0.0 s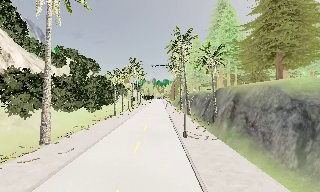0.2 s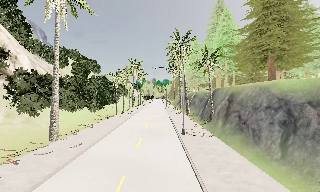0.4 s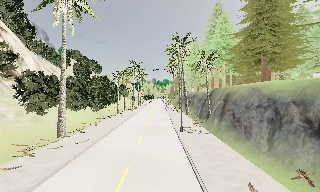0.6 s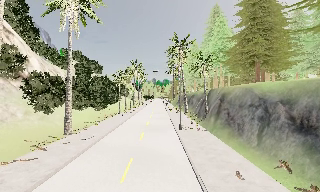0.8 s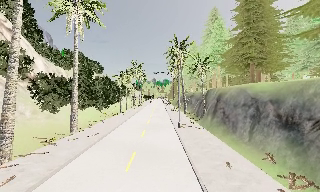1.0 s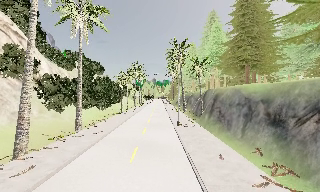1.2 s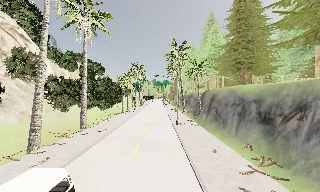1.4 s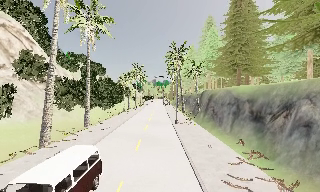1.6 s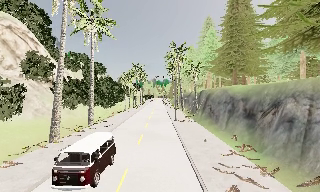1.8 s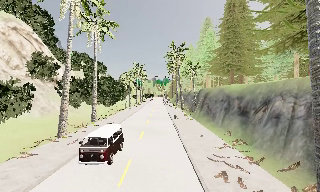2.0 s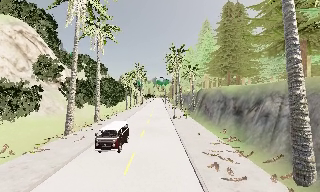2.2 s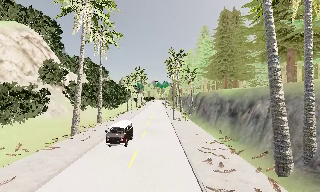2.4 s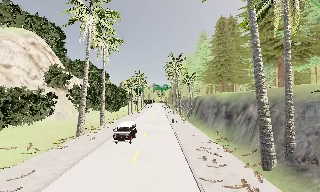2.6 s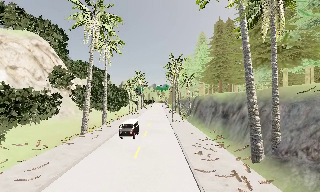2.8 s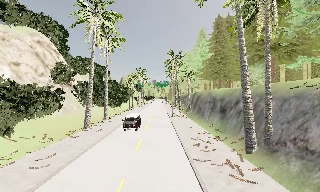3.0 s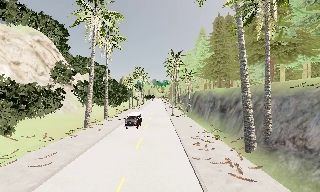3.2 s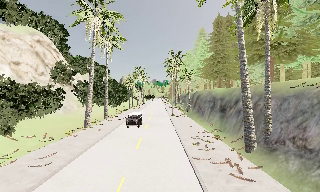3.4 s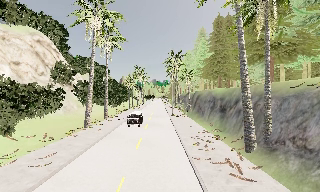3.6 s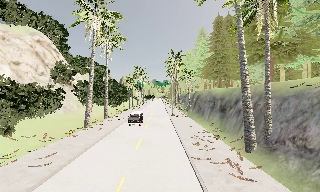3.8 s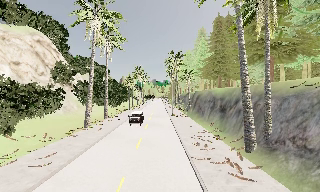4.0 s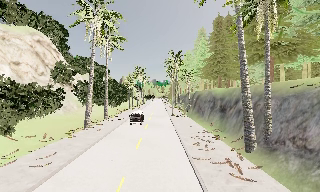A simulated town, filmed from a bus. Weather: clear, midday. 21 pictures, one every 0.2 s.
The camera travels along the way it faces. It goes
backward.
0.0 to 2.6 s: The camera travels backward, about 17 m, so what stands in front gets smaller.
2.6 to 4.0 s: The camera travels backward, about 1 m, so what stands in front gets smaller. It loses speed.
The film runs backward here.
